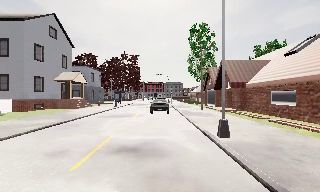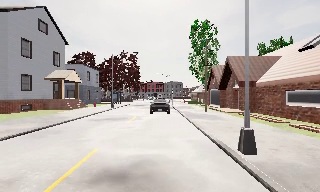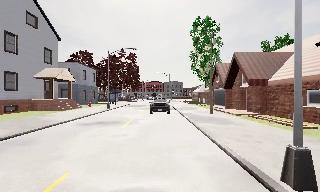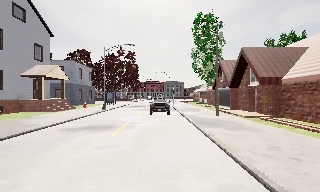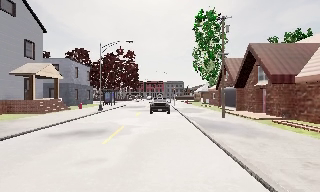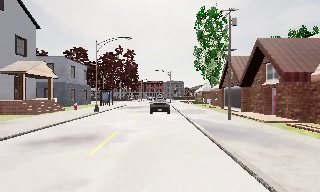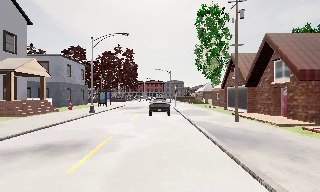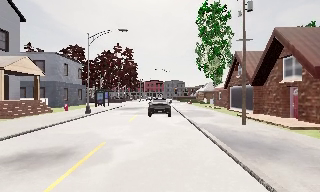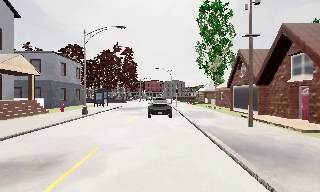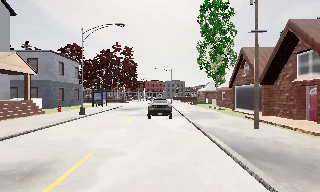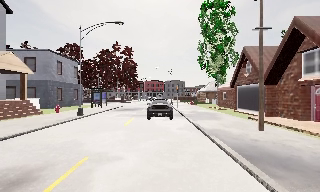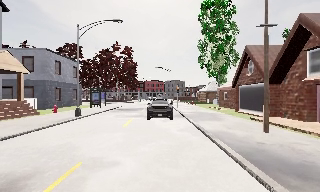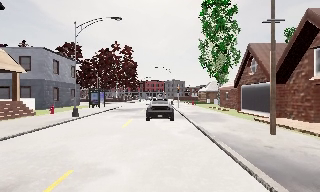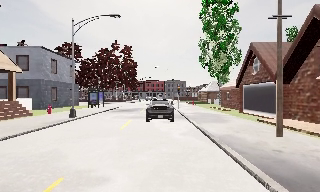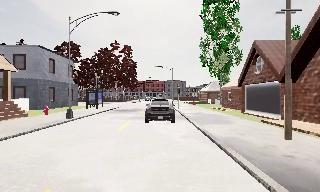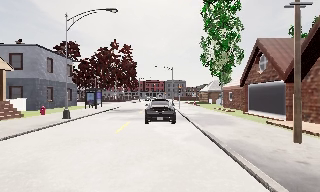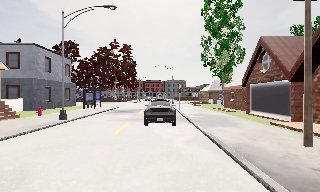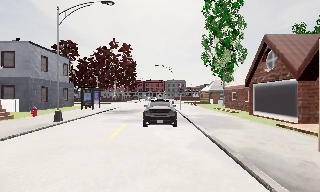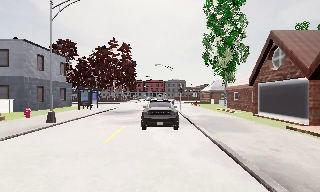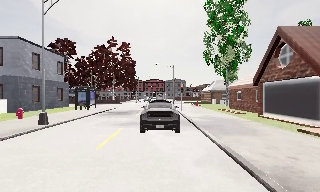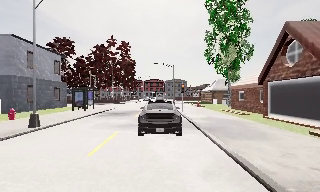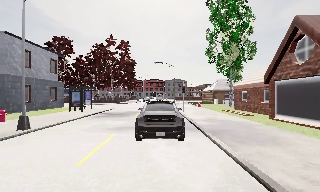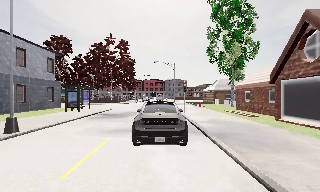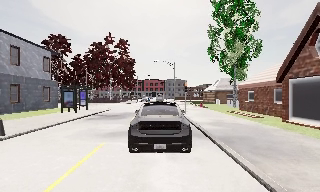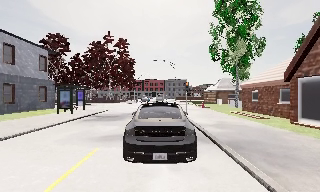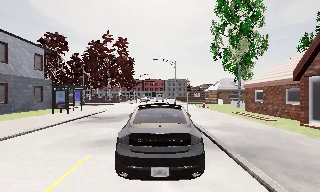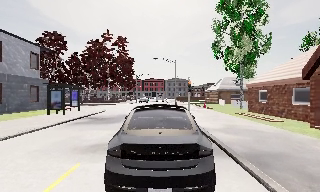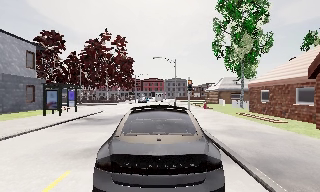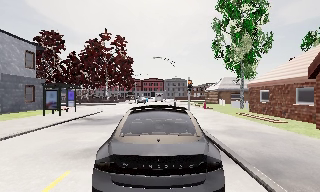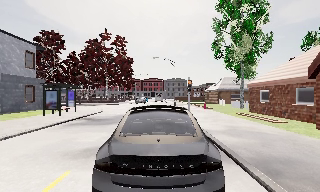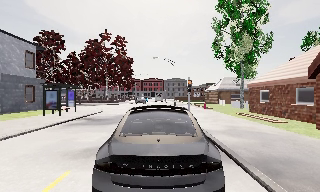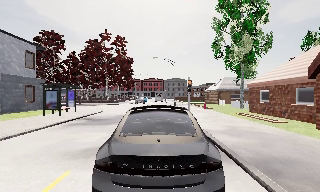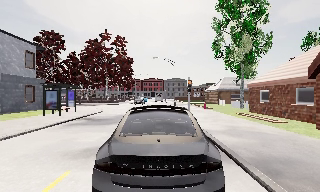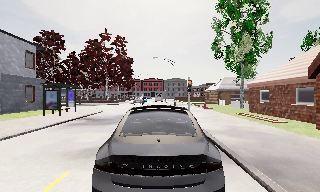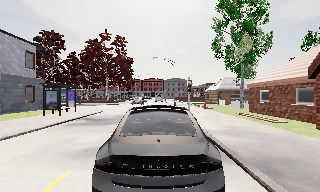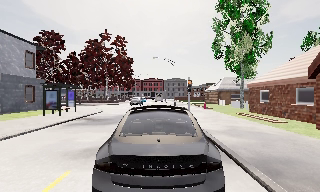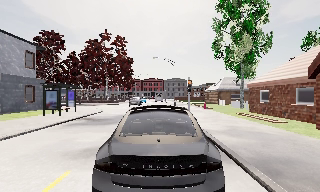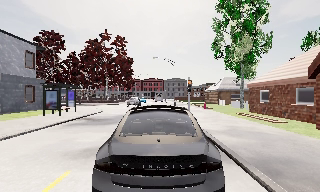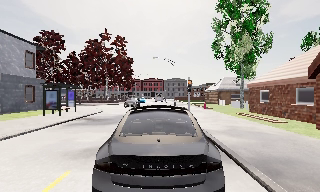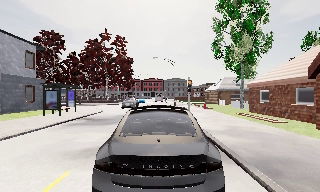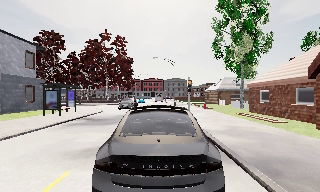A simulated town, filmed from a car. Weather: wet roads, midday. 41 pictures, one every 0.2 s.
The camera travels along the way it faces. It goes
forward.
0.0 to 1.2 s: The camera travels forward, about 8 m, so what stands in front looms larger.
1.2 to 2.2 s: The camera travels forward, about 2.5 m, so what stands in front looms larger. It loses speed.
2.2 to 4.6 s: The camera travels forward, about 6 m, so what stands in front looms larger.
4.6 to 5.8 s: The camera travels forward, about 2.5 m, so what stands in front looms larger. It loses speed.
5.8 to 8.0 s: The camera keeps its place and its aim.
The film runs forward here.
